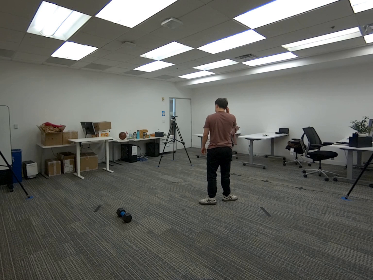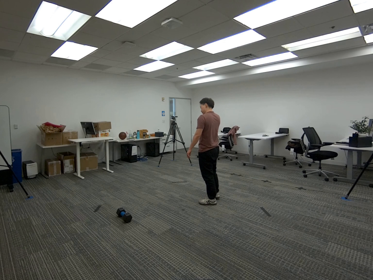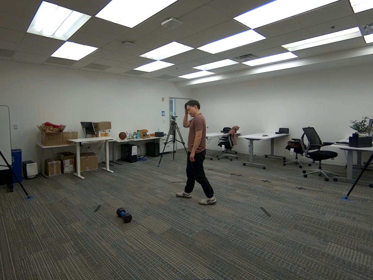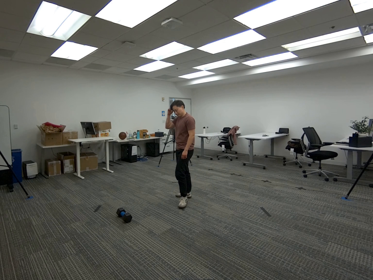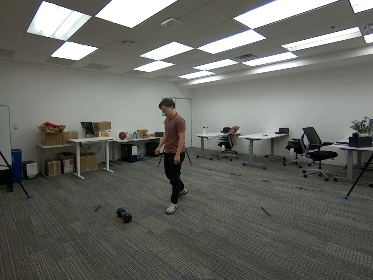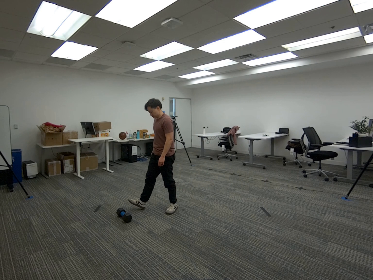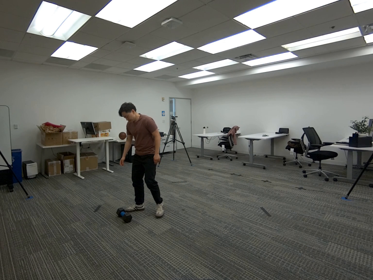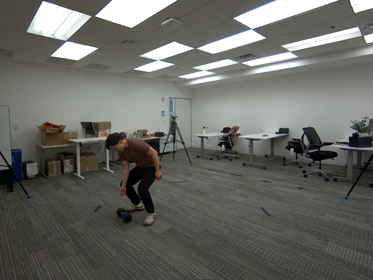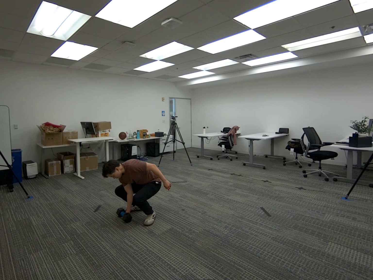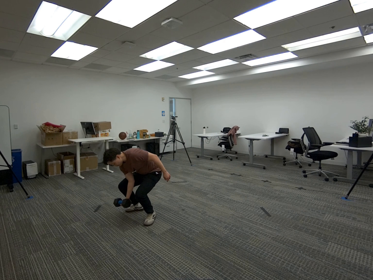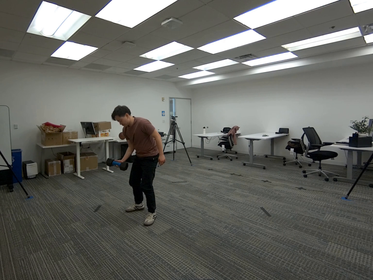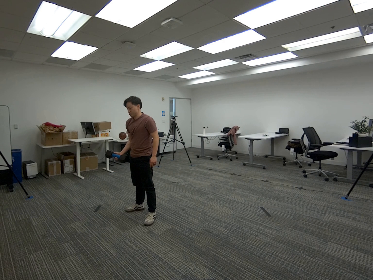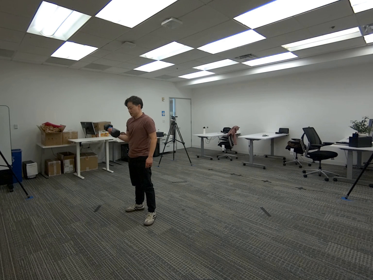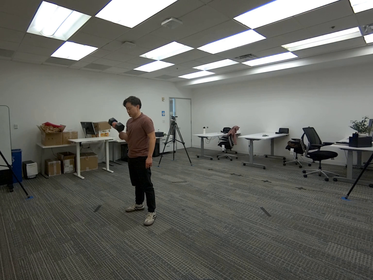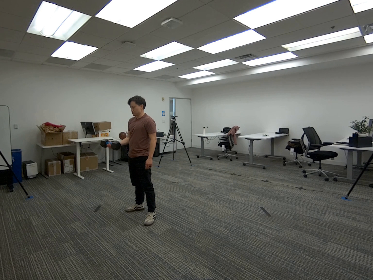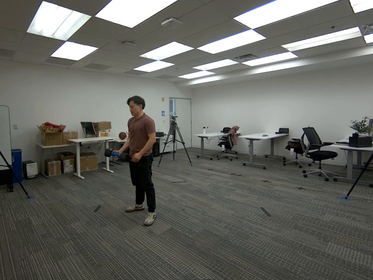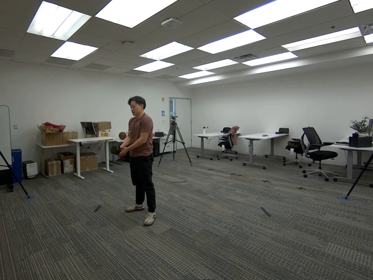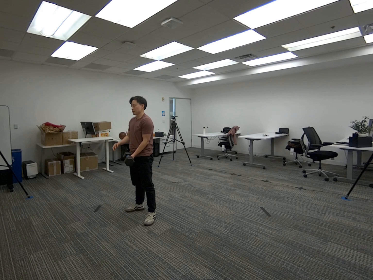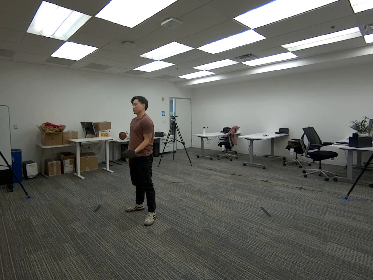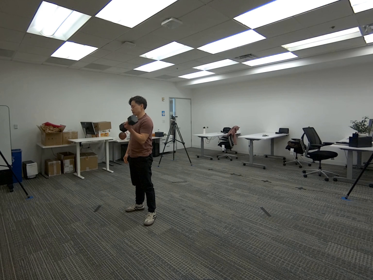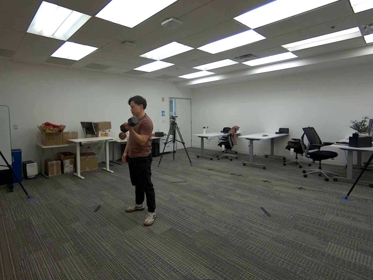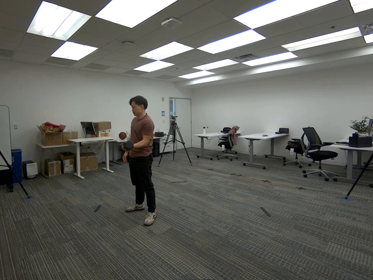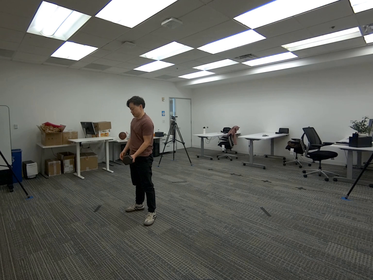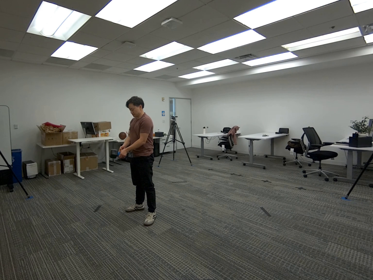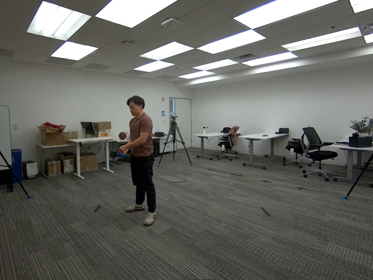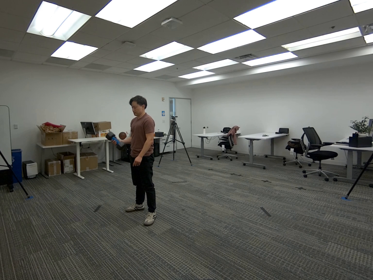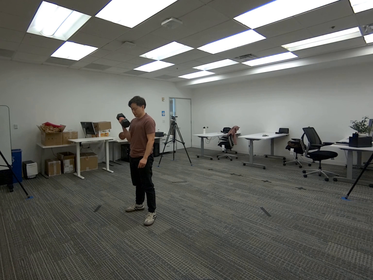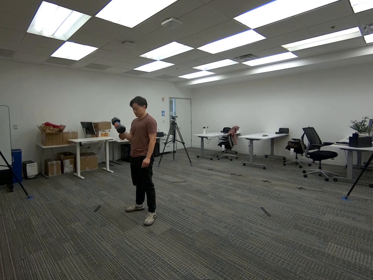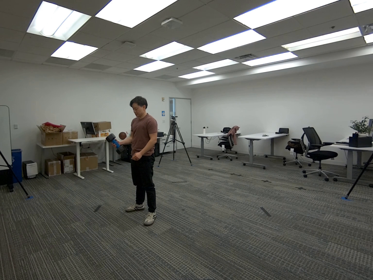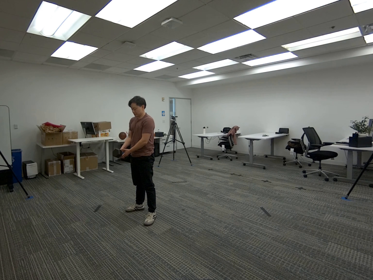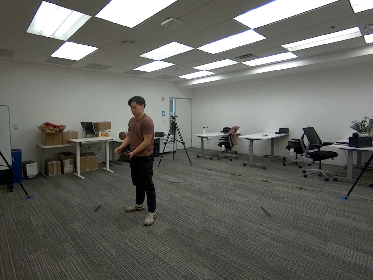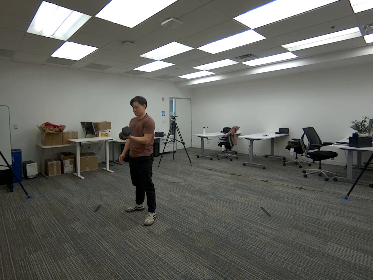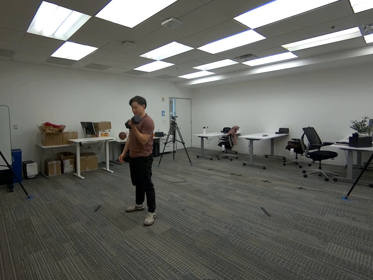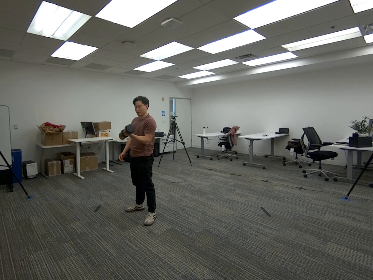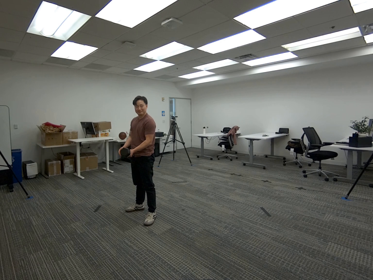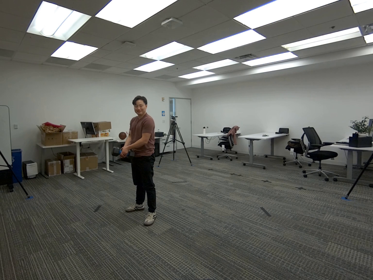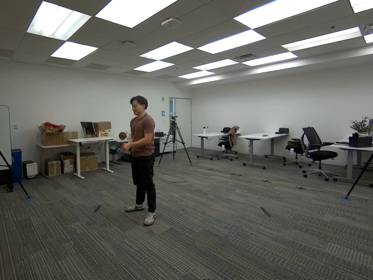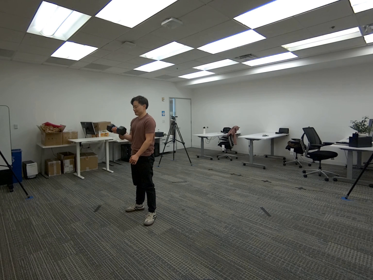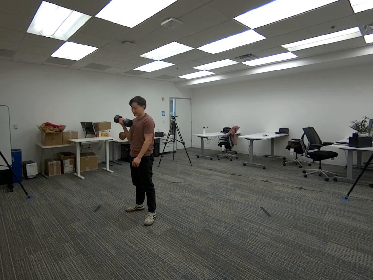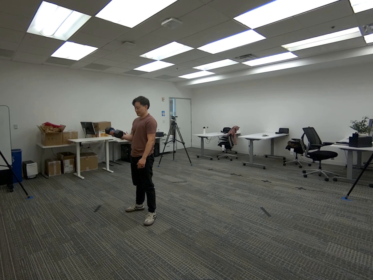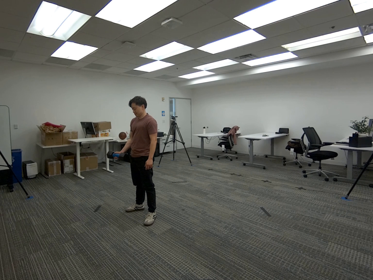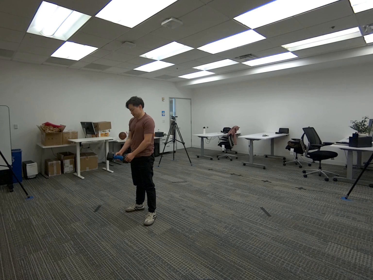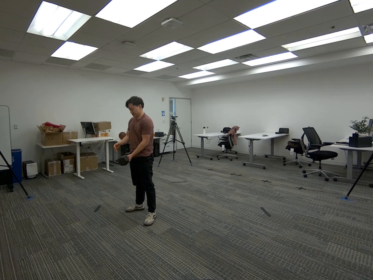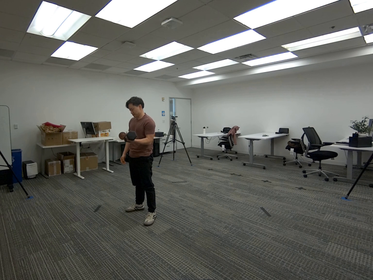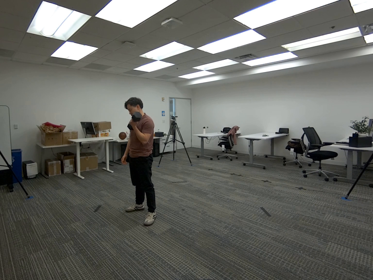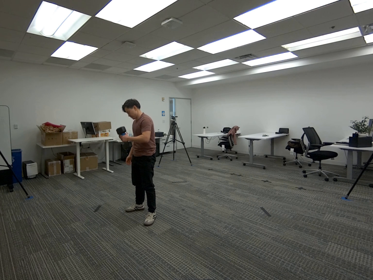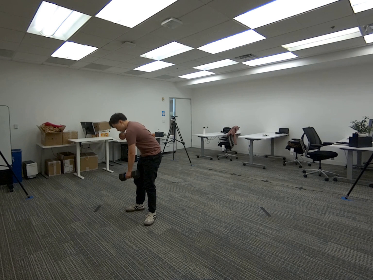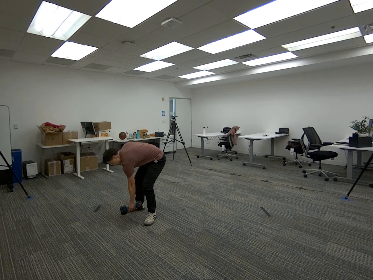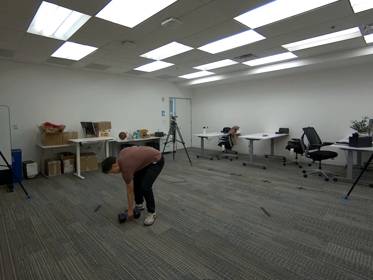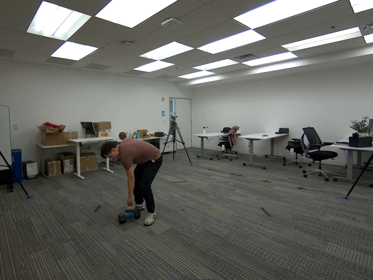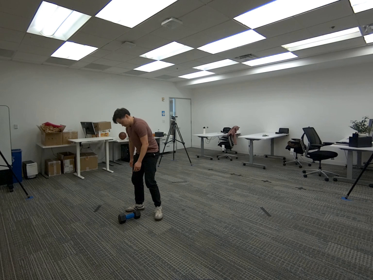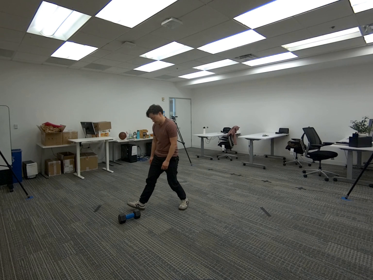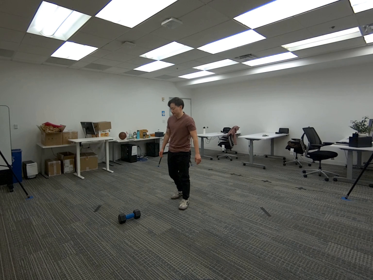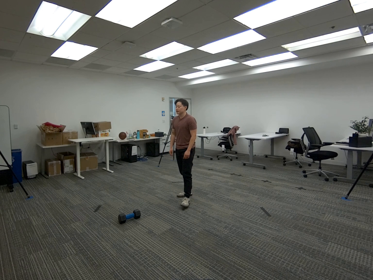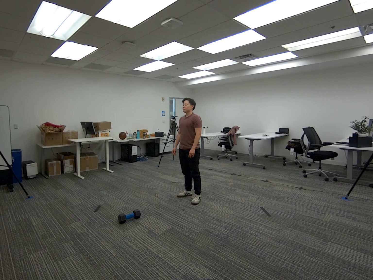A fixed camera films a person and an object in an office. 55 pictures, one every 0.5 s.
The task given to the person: Walk to the dumbbell and pick it up with your right hand, keeping your arm extended. Perform a bicep curl by bending your elbow, then pass the dumbbell to your left hand. Lower the left arm, perform a bicep curl, and pass the dumbbell back to your right hand. Continue alternating curls between hands until finished, then place the dumbbell back on the ground.
